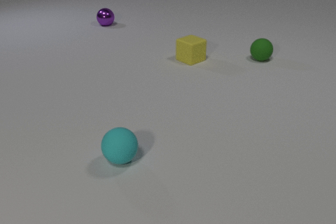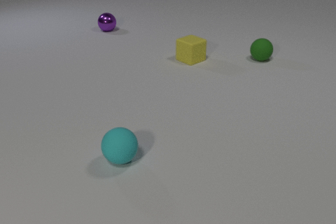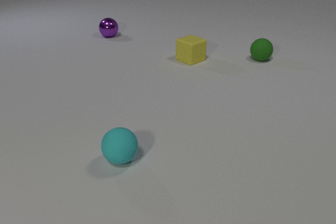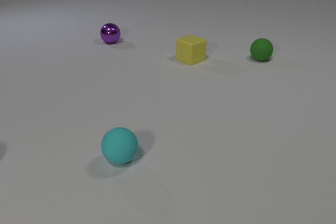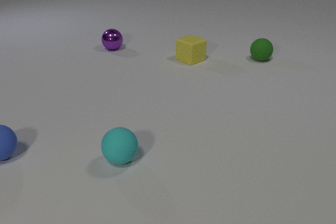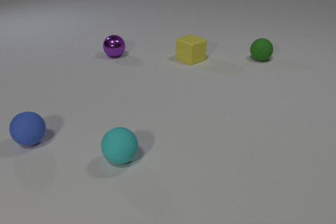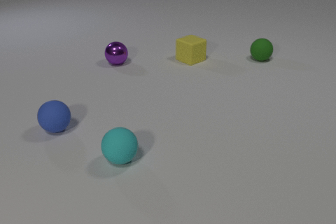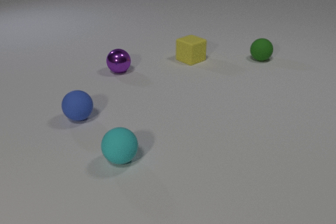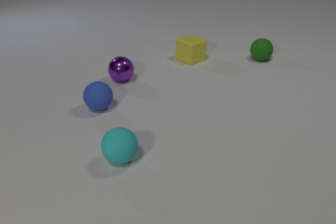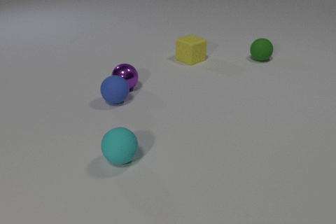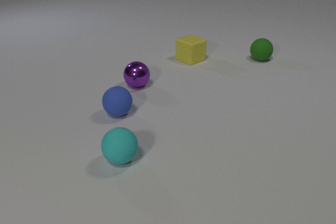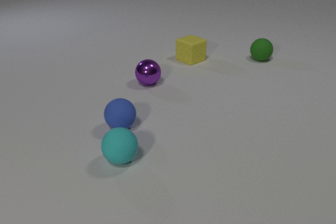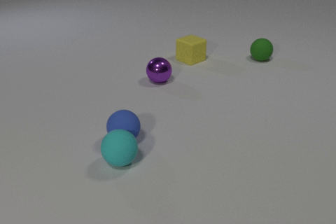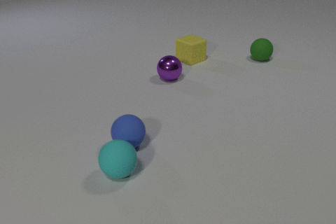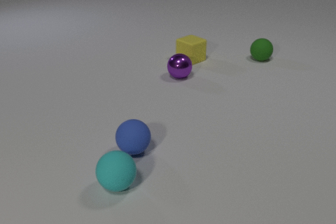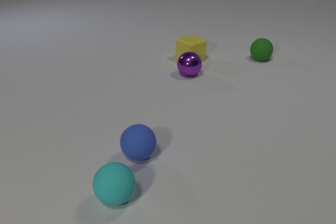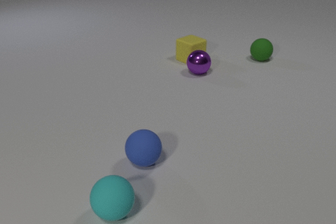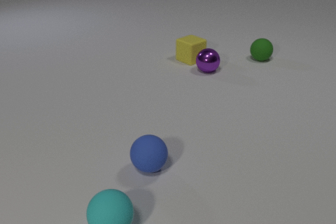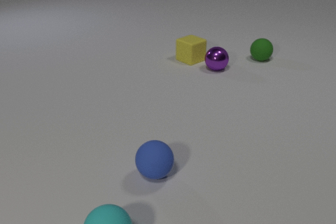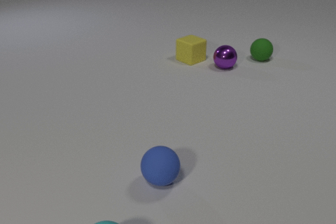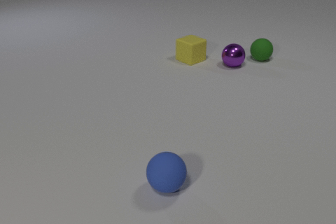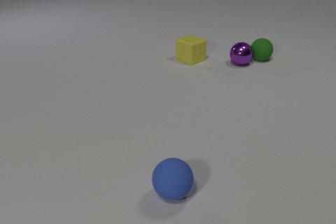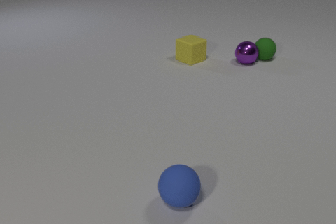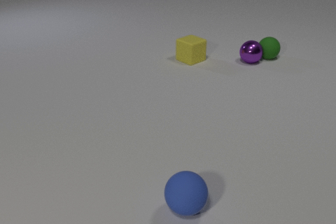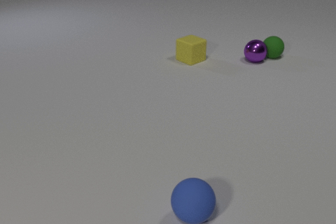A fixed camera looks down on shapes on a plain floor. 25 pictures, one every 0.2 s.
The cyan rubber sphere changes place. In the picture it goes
toward the camera.
The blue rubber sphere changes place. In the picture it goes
to the right.
0.0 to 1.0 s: The blue rubber sphere comes in at the left edge, rolls to the right and away from the camera. The purple metal sphere rolls toward the camera.
1.0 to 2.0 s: The blue rubber sphere rolls to the right. The purple metal sphere rolls toward the camera. The blue rubber sphere and the purple metal sphere collide.
2.0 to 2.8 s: The blue rubber sphere rolls toward the camera. The purple metal sphere rolls to the right and away from the camera. The cyan rubber sphere rolls toward the camera. The blue rubber sphere and the cyan rubber sphere collide.
2.8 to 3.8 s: The blue rubber sphere rolls toward the camera and to the right. The purple metal sphere rolls to the right and away from the camera. The cyan rubber sphere rolls toward the camera.
3.8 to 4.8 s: The blue rubber sphere rolls toward the camera and to the right. The purple metal sphere rolls to the right and away from the camera. The green rubber sphere rolls to the right and away from the camera. The purple metal sphere and the green rubber sphere collide.
How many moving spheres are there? 4.
What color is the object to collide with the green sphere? purple.
What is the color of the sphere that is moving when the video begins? purple.
